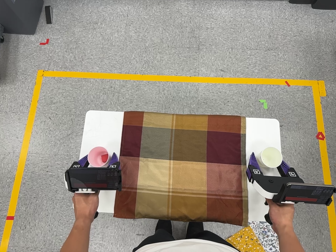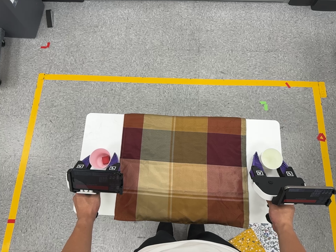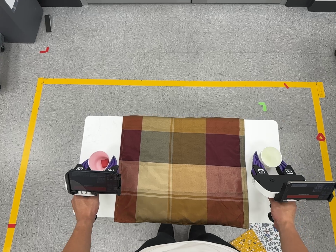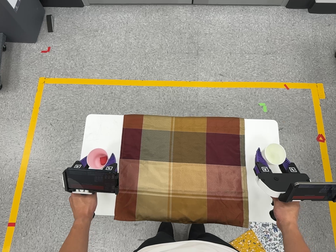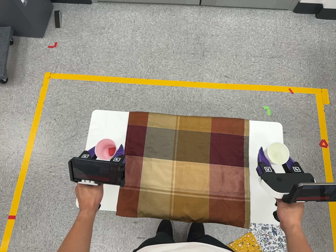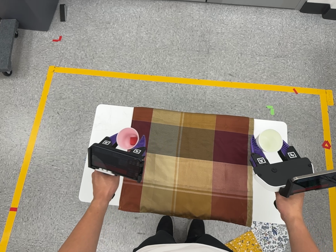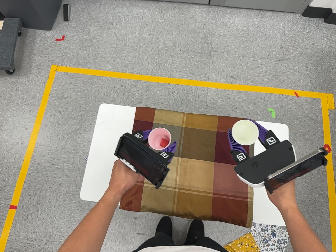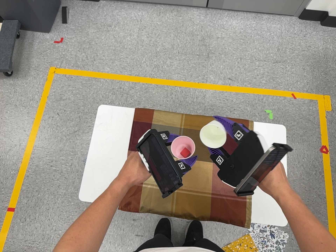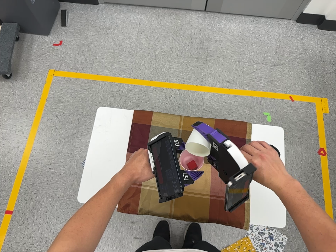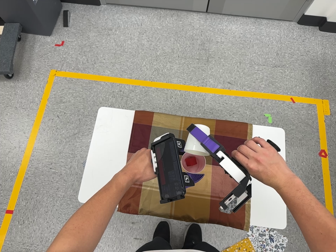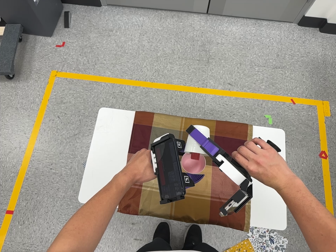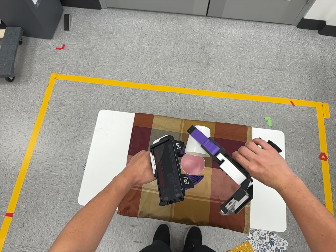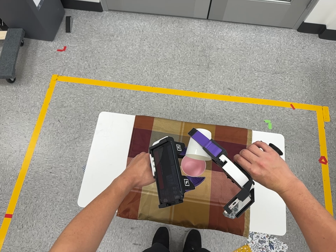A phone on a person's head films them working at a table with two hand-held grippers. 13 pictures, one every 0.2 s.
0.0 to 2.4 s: The camera travels toward the bottom of its view, about 7 cm.
The film runs backward here.
